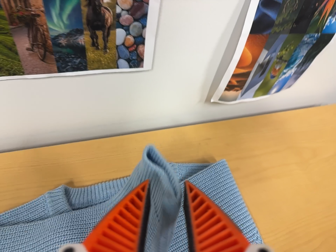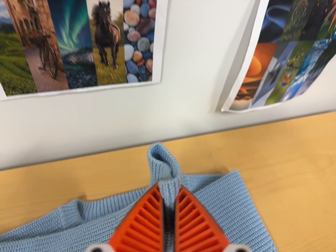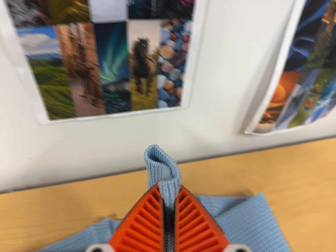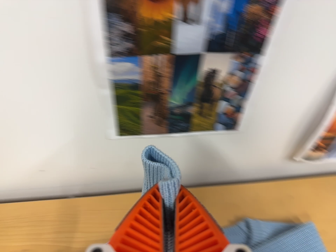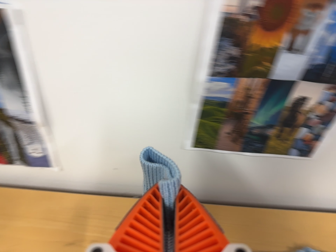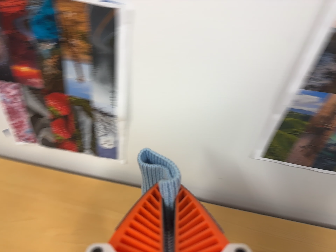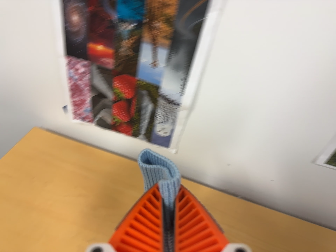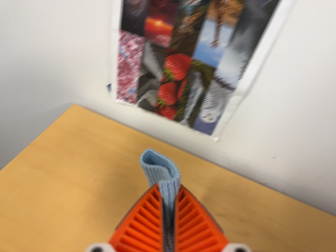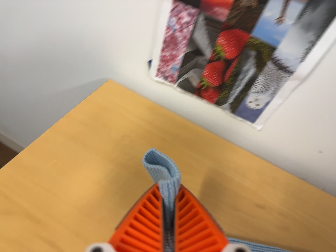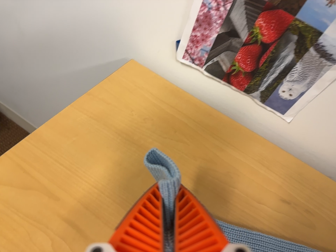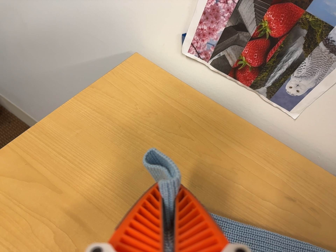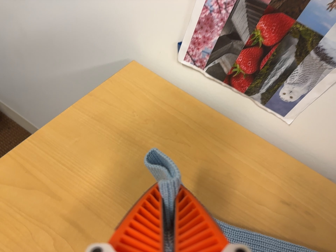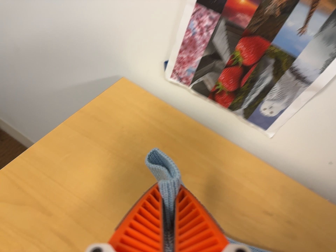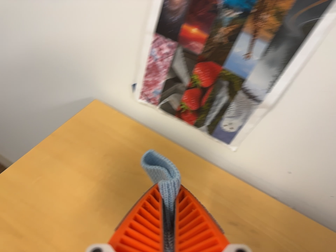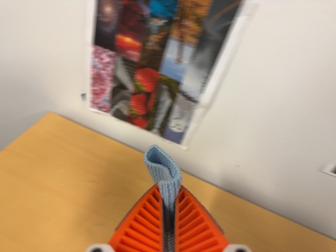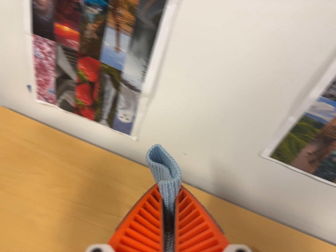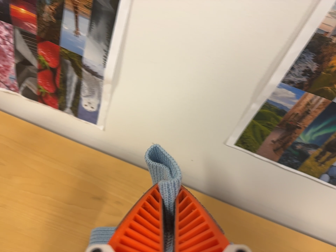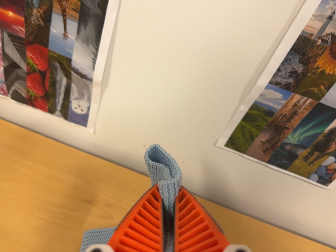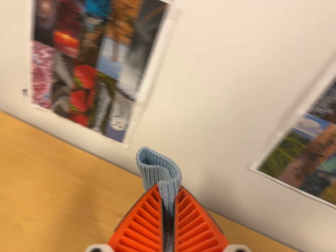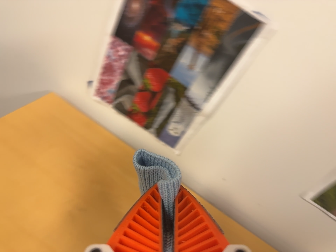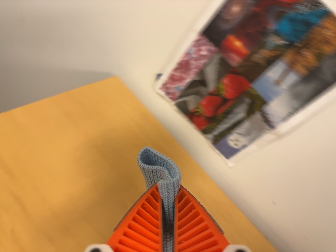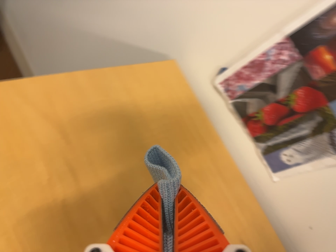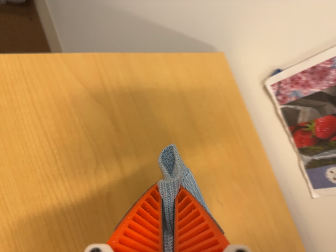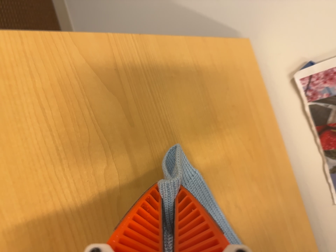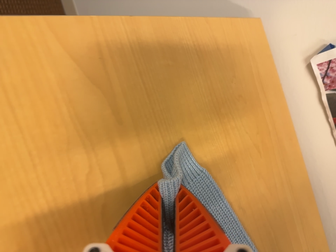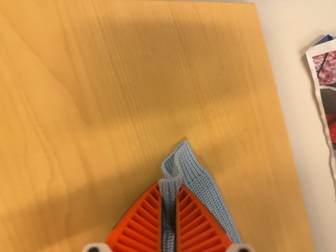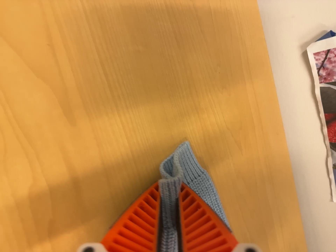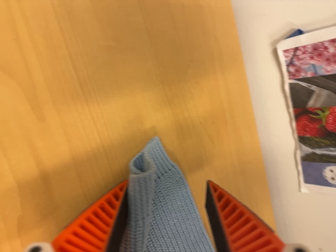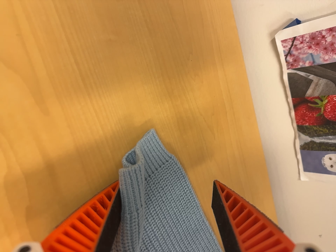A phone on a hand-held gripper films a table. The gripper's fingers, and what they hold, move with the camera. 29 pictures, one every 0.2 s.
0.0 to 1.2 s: The scene slides to the right, as the camera pans about 30 degrees to its left. It travels to its left, about 30 cm, so close, fixed things drift to the right. Its aim tips toward the top of its view by about 10 degrees, and the scene shifts downward. It rolls about its line of sight by about 25 degrees, and the scene rotates clockwise.
1.2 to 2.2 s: The camera travels to its left, about 14 cm, so close, fixed things drift to the right. It rolls about its line of sight by about 15 degrees, and the scene rotates clockwise.
2.2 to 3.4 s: The camera pans to its right by about 15 degrees. It travels to its right, about 22 cm, so close, fixed things drift to the left. It rolls about its line of sight by about 10 degrees, and the scene rotates counterclockwise.
3.4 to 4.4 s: The camera swings to its left by about 10 degrees, and the scene slides to the right. It travels to its left, about 34 cm, so close, fixed things drift to the right. It rolls about its line of sight by about 45 degrees, and the scene rotates clockwise.
4.4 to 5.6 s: The camera travels forward and toward the top of its view, about 10 cm, so what stands in front looms larger. Its aim tips toward the bottom of its view by about 20 degrees, and the scene shifts upward.
The film runs backward here.
